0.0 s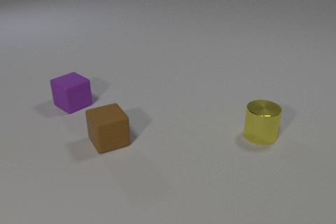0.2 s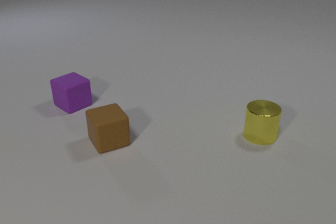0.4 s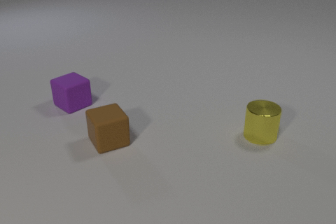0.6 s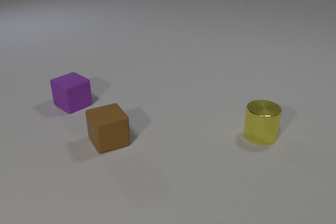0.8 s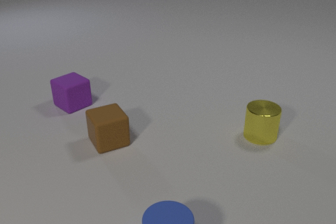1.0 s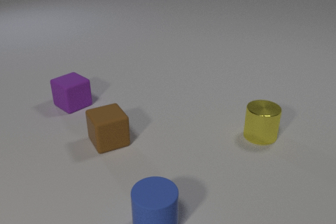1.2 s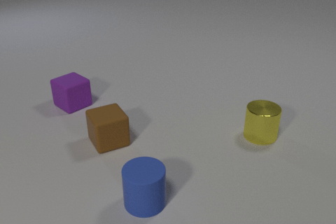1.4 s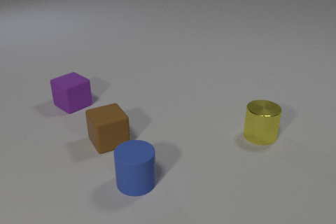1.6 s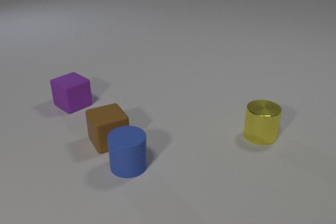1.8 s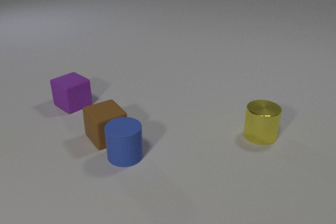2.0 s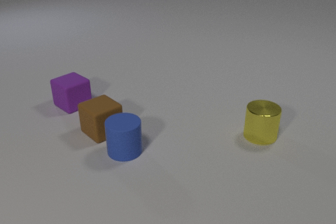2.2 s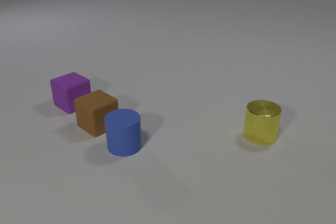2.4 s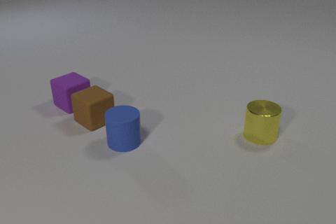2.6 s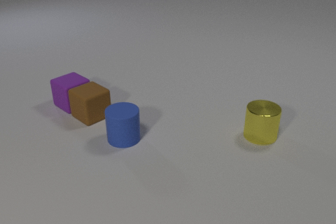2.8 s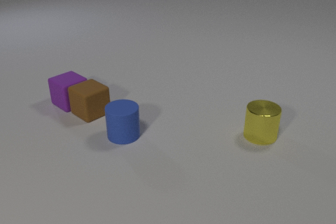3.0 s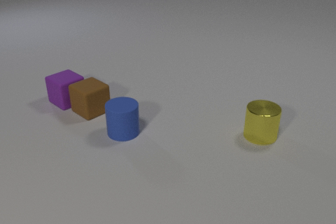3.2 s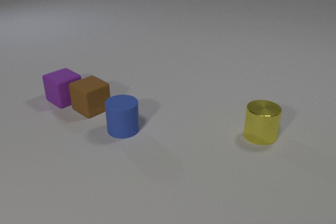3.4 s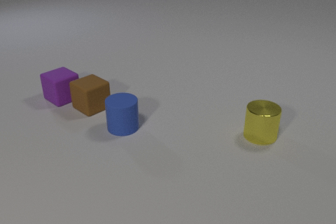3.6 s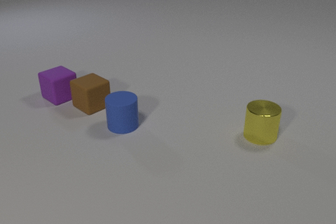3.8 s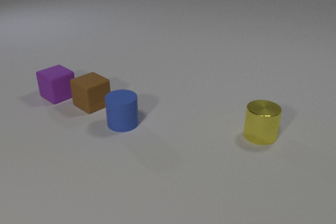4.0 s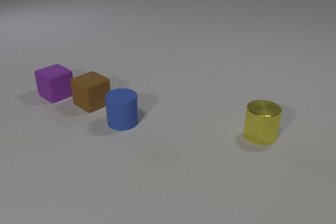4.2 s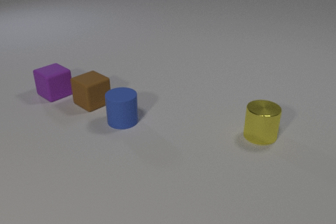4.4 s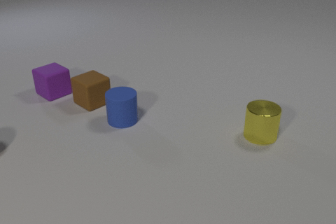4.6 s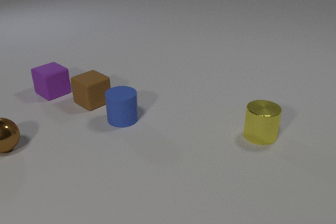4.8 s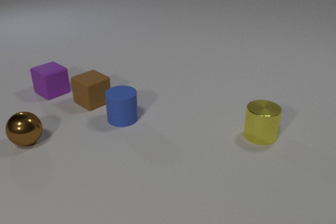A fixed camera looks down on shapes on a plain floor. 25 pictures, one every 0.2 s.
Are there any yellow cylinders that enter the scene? no.
What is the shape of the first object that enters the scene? cylinder.
What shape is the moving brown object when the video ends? sphere.
0.0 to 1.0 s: The blue rubber cylinder comes in at the bottom edge, slides away from the camera.
1.0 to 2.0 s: The blue rubber cylinder slides away from the camera. The brown rubber cube slides away from the camera. The blue rubber cylinder and the brown rubber cube collide.
2.0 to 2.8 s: The blue rubber cylinder slides away from the camera. The brown rubber cube slides away from the camera. The brown rubber cube and the purple rubber cube collide.
2.8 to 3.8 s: The blue rubber cylinder slides away from the camera. The brown rubber cube slides away from the camera. The purple rubber cube slides away from the camera and to the left.
3.8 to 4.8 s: The blue rubber cylinder slides away from the camera. The purple rubber cube slides away from the camera and to the left. The brown metal sphere comes in at the left edge, rolls to the right.
